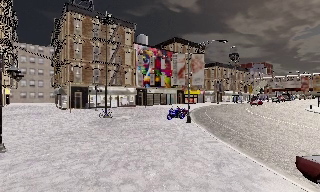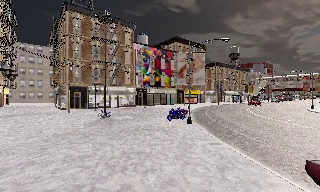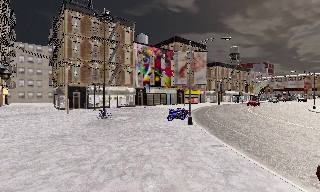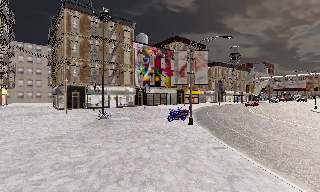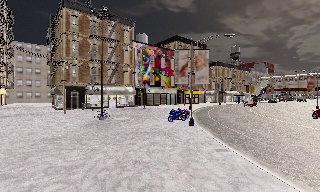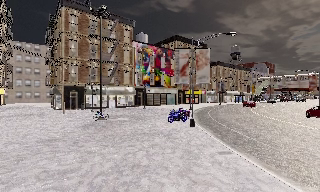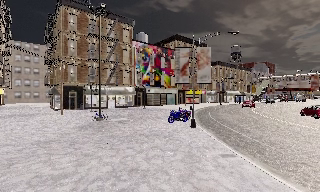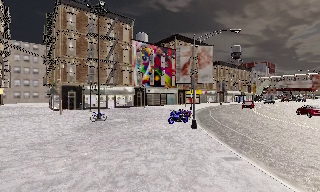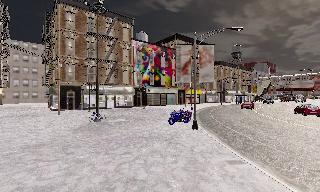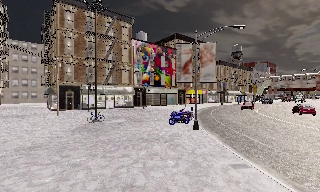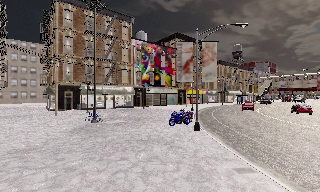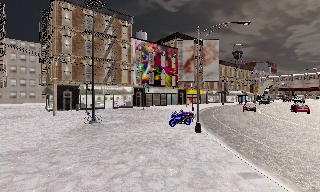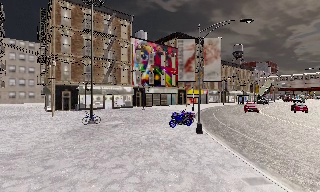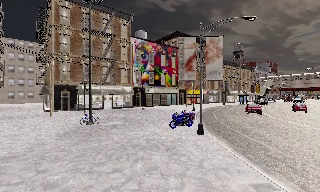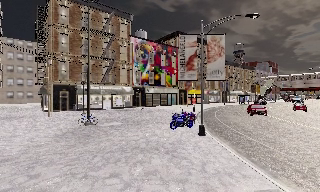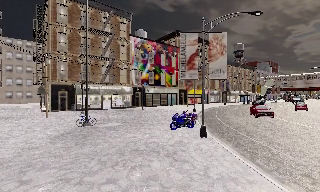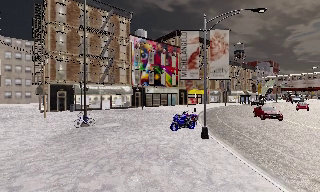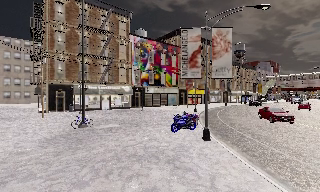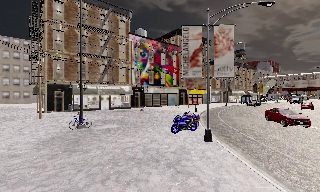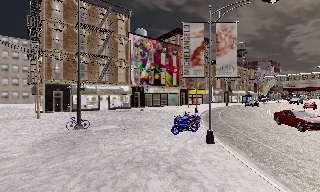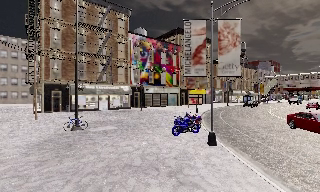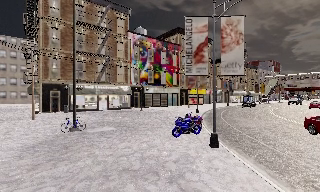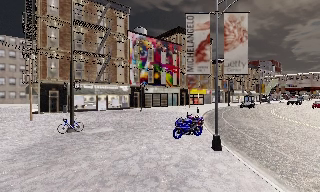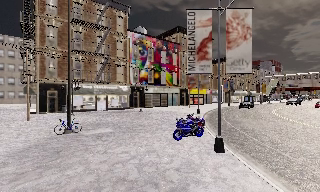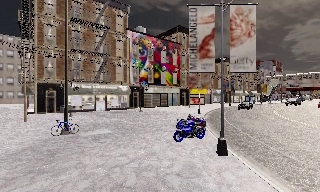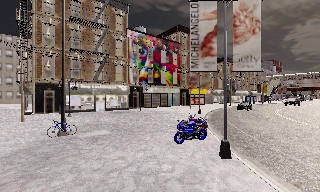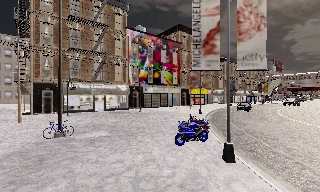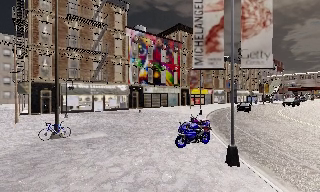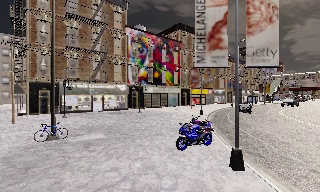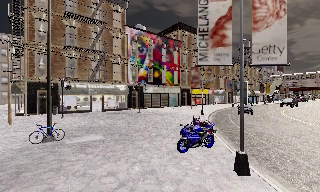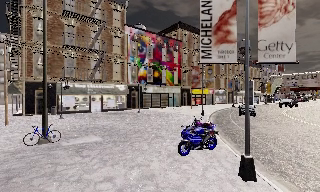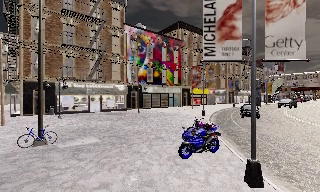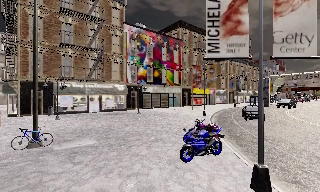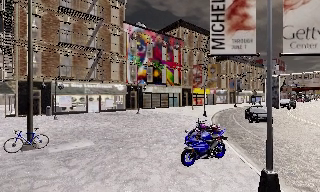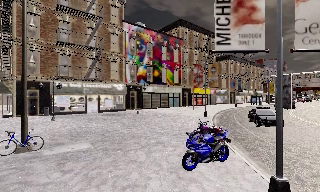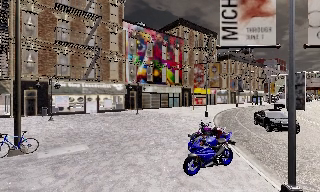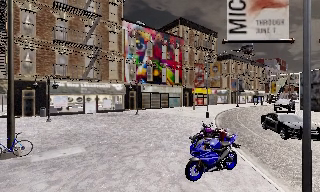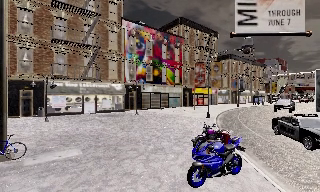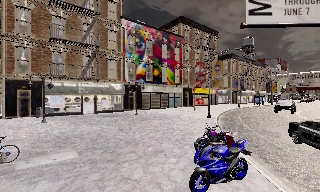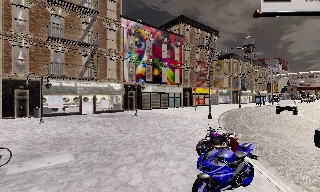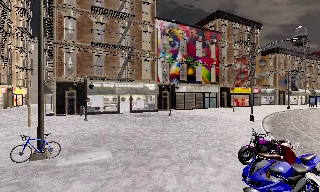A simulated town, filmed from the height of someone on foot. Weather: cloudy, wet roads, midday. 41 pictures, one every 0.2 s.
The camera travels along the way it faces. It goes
forward.
0.0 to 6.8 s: The camera travels forward, about 11 m, so what stands in front looms larger.
6.8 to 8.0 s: The scene slides to the right, as the camera pans about 10 degrees to its left. It travels forward, about 2 m, so what stands in front looms larger.
The film runs forward here.
